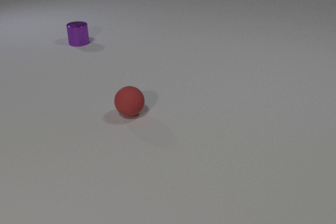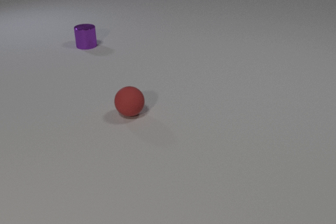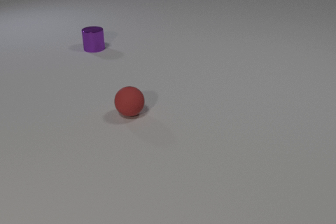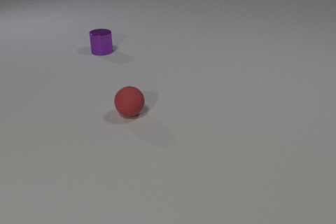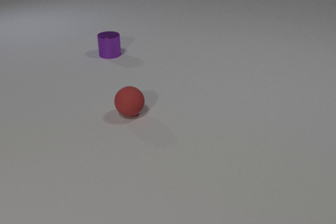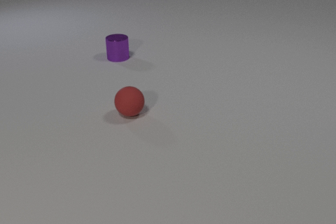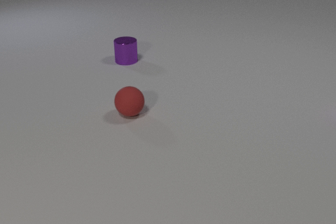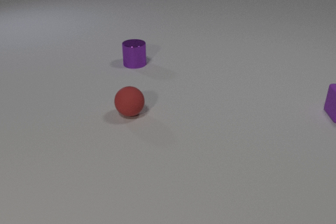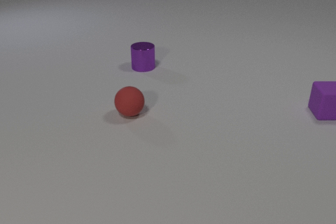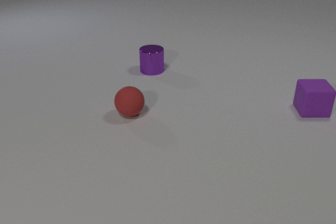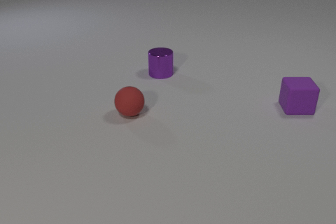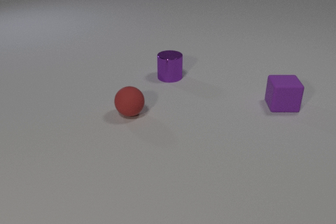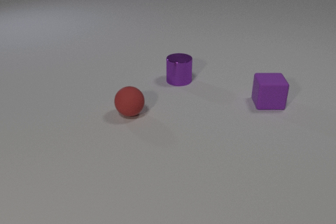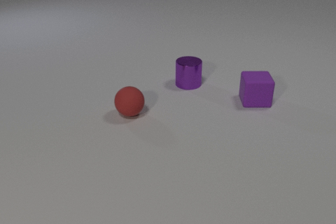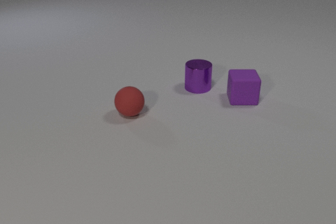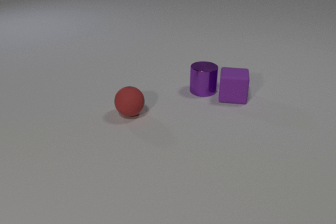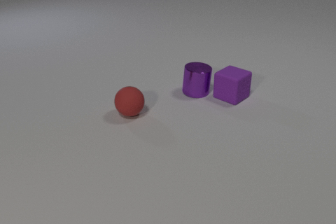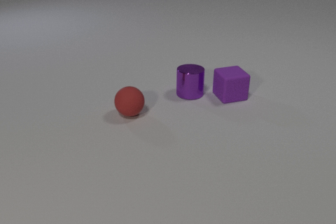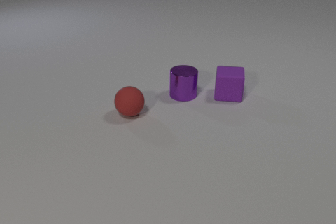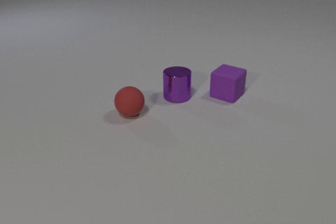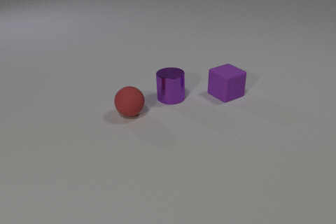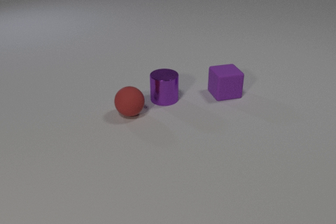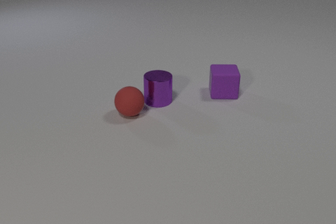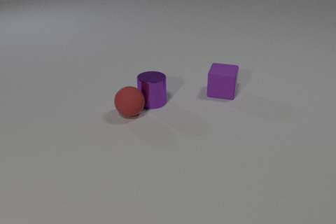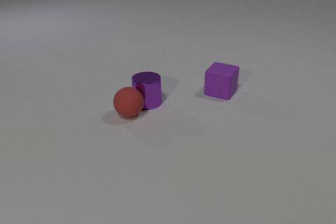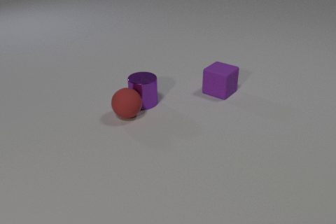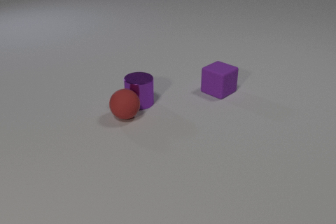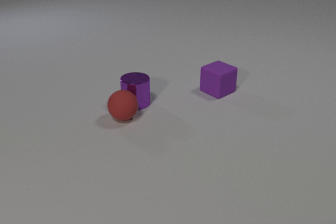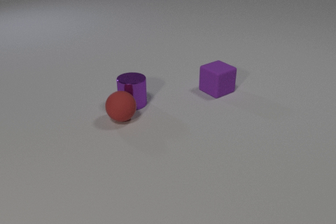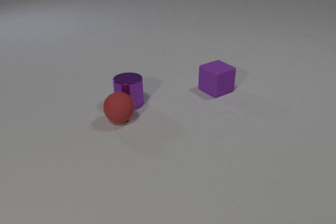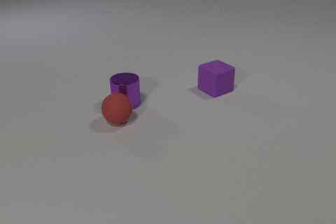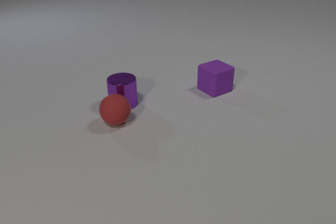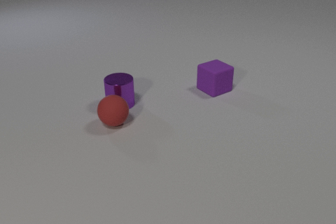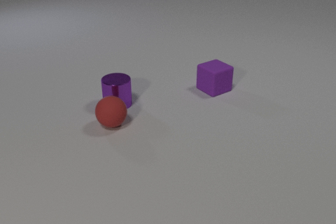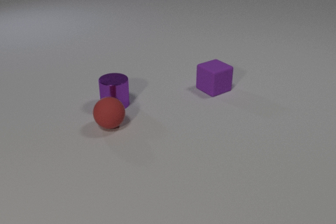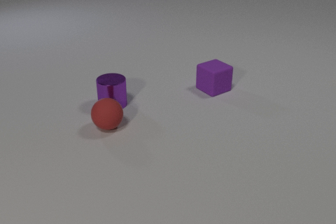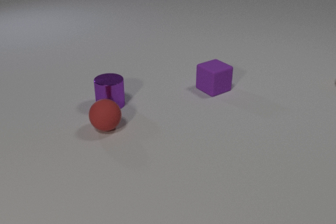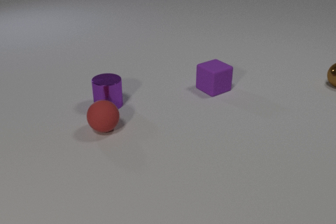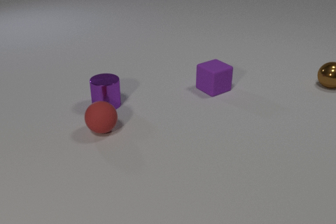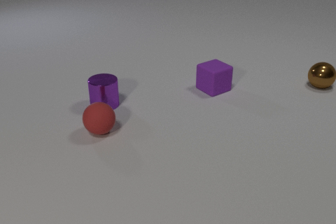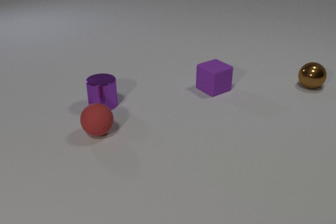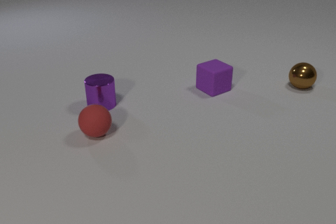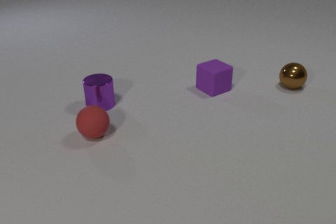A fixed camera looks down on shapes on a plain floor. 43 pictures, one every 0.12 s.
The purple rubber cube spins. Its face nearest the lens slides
to the left.
The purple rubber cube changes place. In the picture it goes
to the left.
0.00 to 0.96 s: The purple rubber cube comes in at the right edge, slides to the left. The purple metal cylinder slides toward the camera and to the right.
0.96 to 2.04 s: The purple rubber cube slides to the left, spins clockwise seen from above by about 75 degrees, its near face sliding to the left. The purple metal cylinder slides toward the camera and to the right. The purple rubber cube and the purple metal cylinder collide.
2.04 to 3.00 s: The purple rubber cube slides to the left and away from the camera, spins so that its near face slides to the left, clockwise seen from above. The purple metal cylinder slides to the left and toward the camera. The purple metal cylinder and the red rubber sphere collide.
3.00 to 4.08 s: The purple rubber cube slides to the left. The purple metal cylinder slides to the left. The red rubber sphere rolls toward the camera and to the left.
4.08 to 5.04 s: The purple metal cylinder slides to the left. The red rubber sphere rolls to the left and toward the camera. The brown metal sphere comes in at the right edge, rolls to the left and toward the camera.
Are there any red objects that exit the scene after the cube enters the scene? no.
What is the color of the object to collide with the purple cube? purple.
How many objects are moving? 4.
